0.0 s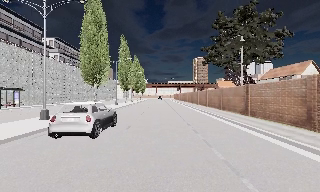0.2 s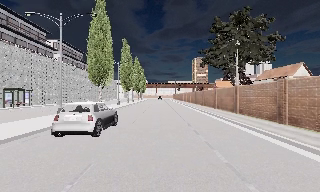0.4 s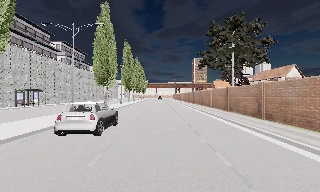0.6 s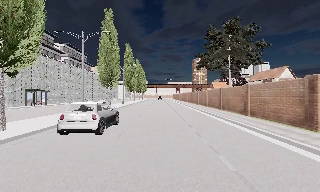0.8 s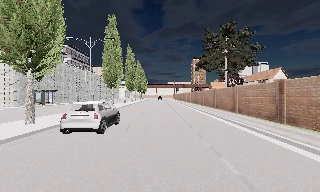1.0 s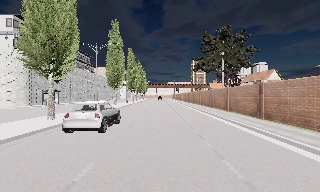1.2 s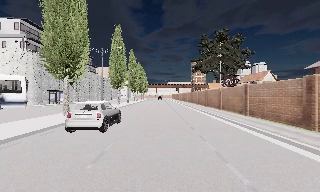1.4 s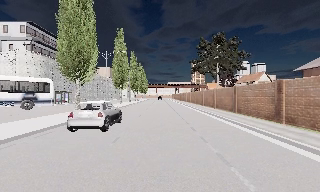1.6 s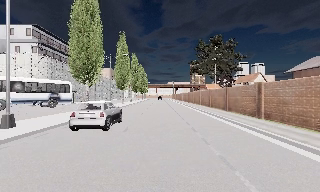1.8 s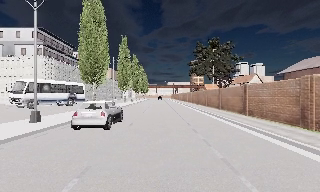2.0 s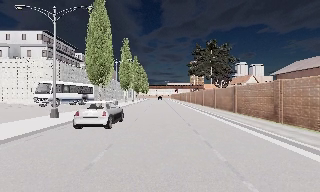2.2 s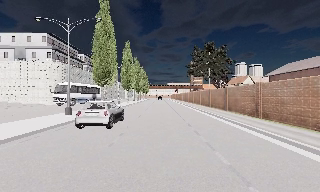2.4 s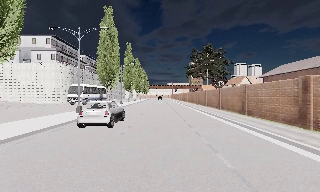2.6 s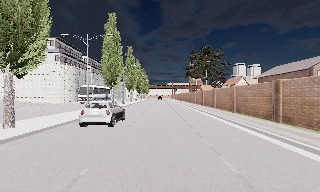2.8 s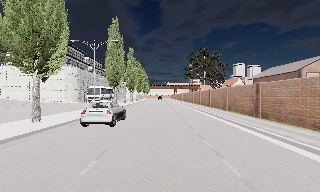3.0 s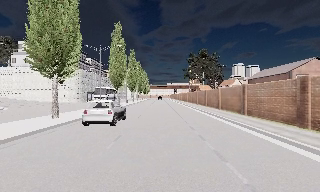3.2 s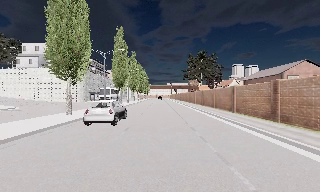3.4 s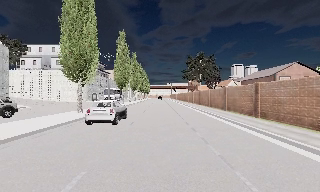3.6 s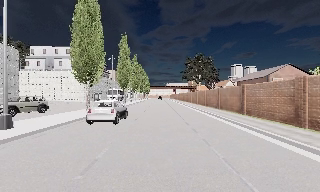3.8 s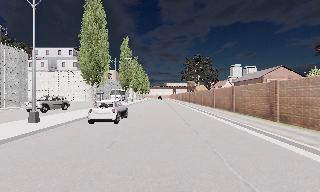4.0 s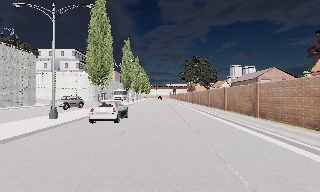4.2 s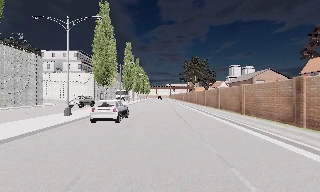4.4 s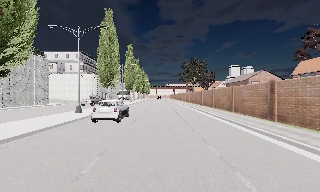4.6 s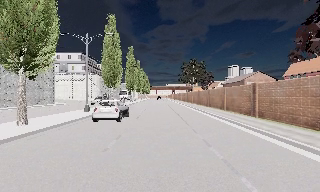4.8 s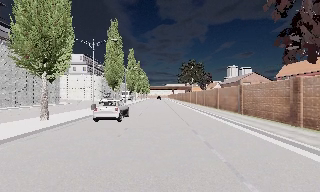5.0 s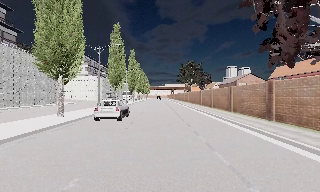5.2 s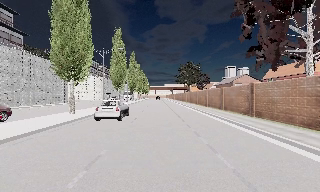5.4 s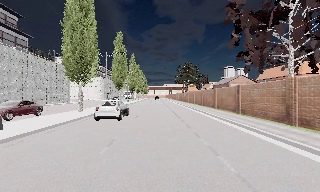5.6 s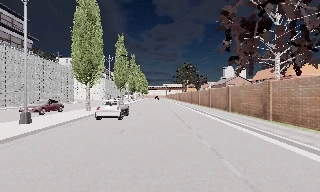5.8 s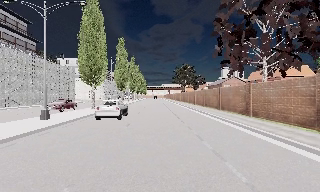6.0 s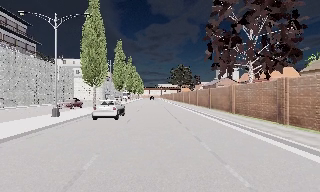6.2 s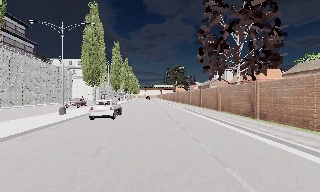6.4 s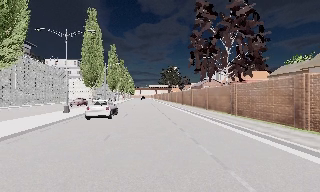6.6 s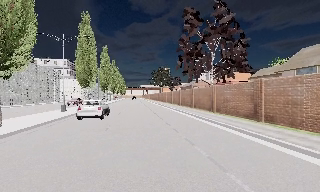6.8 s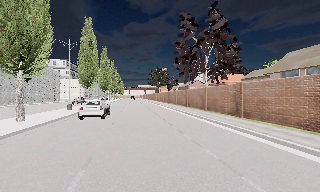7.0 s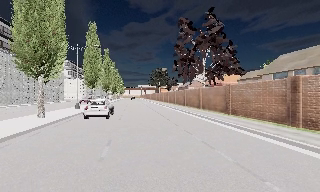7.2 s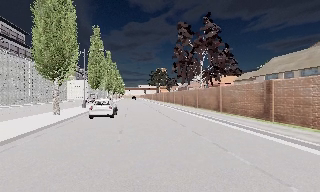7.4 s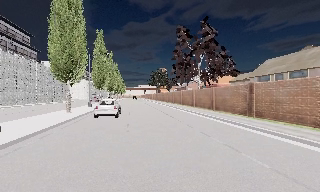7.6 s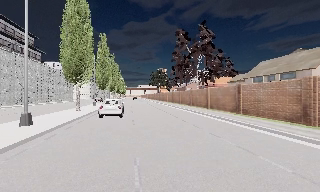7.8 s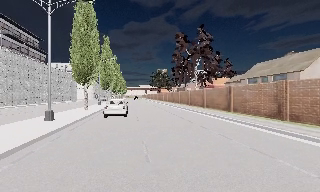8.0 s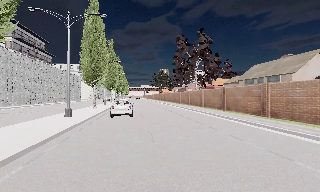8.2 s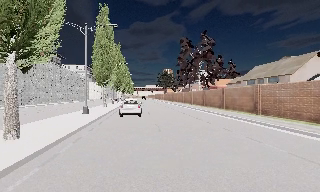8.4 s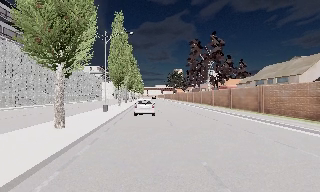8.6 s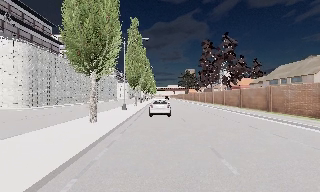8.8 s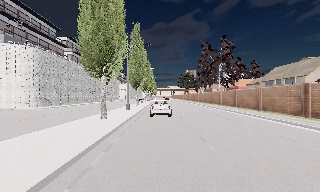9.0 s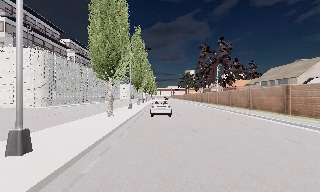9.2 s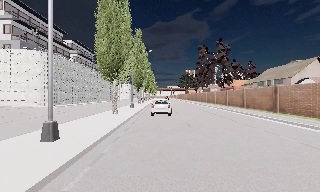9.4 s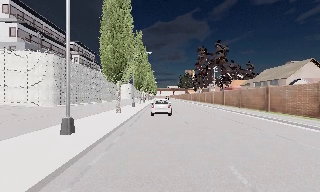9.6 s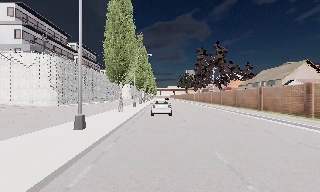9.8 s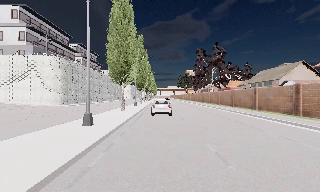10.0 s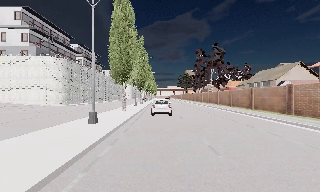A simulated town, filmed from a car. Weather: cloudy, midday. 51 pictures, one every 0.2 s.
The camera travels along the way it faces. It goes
backward.
0.0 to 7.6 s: The scene slides to the left, as the camera pans about 10 degrees to its right. It travels backward, about 70 m, so what stands in front gets smaller.
7.6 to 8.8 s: The camera swings to its left by about 10 degrees, and the scene slides to the right. It travels backward, about 10 m, so what stands in front gets smaller.
8.8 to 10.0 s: The camera travels backward, about 7 m, so what stands in front gets smaller. It loses speed.
The film runs backward here.
